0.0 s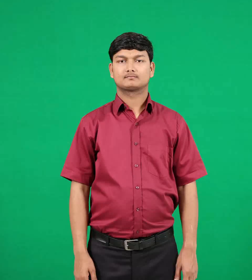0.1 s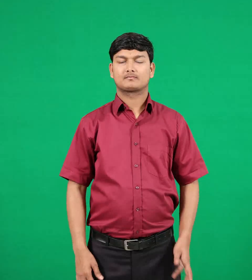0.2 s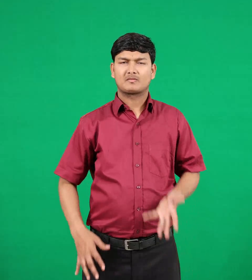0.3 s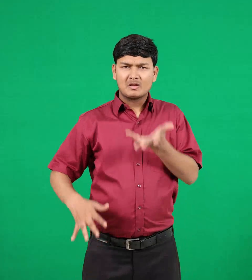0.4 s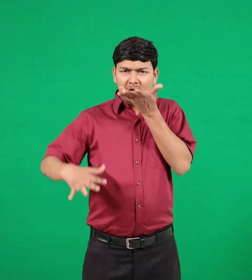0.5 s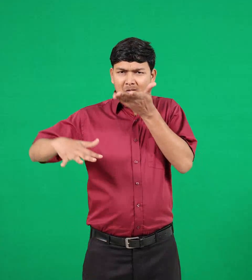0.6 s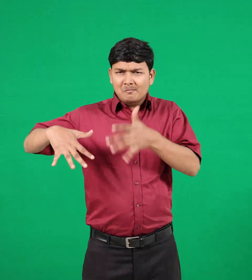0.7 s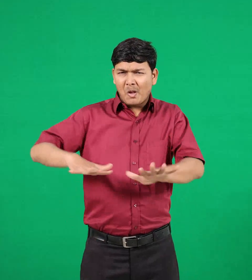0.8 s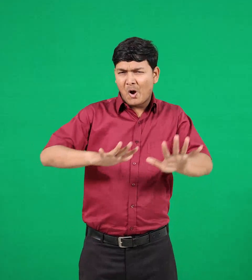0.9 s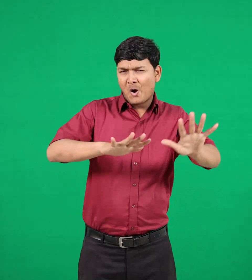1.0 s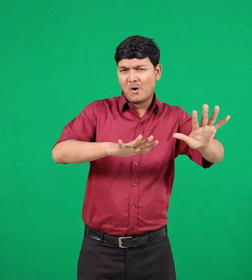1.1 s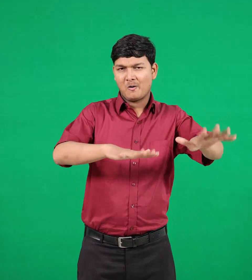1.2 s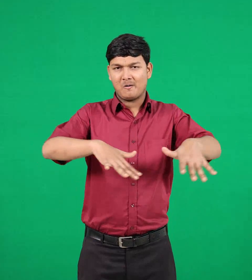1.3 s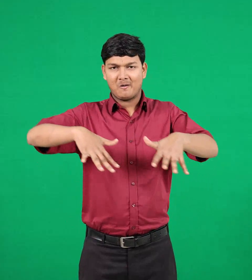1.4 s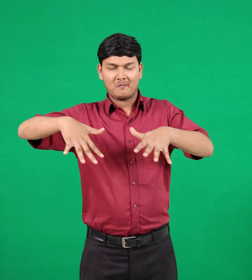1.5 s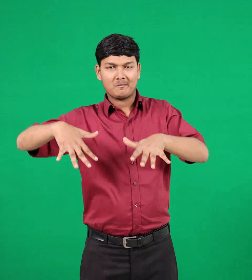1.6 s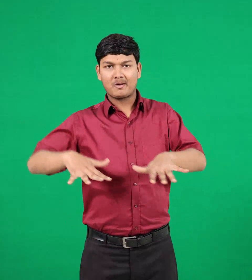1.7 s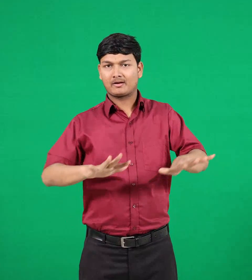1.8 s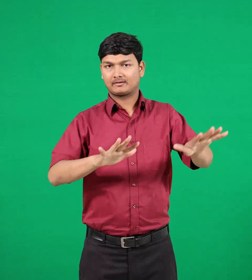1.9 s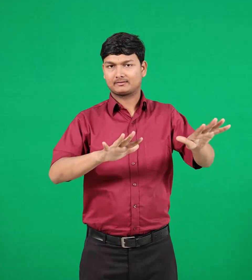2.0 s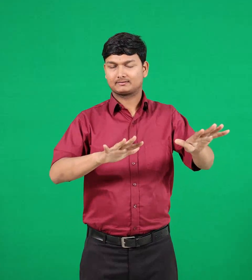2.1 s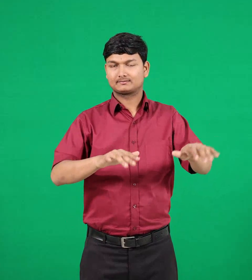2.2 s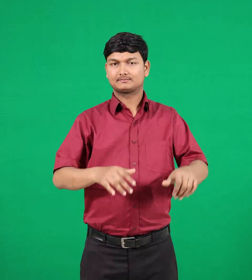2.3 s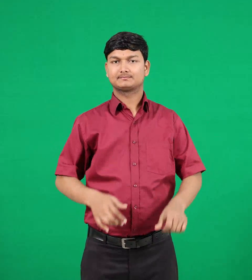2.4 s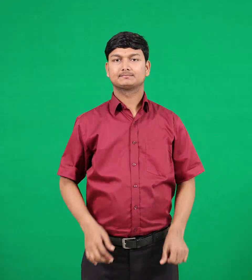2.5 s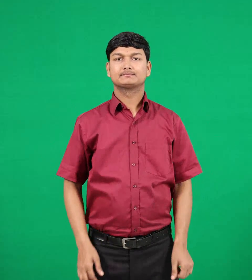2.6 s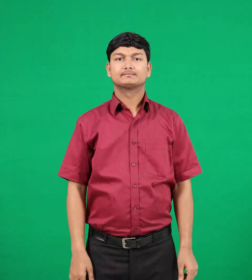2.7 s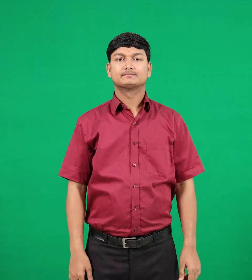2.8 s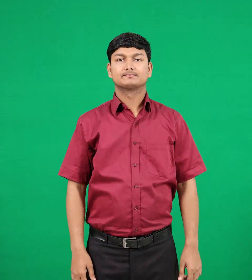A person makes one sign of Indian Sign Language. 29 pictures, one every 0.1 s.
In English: wave
